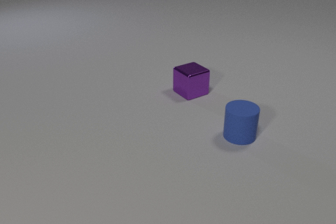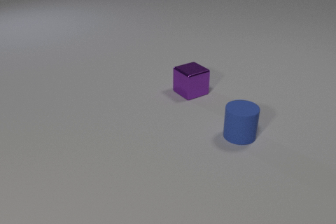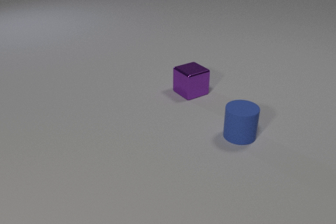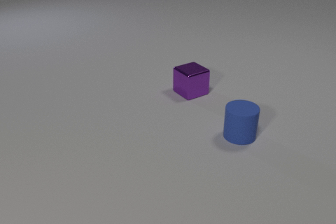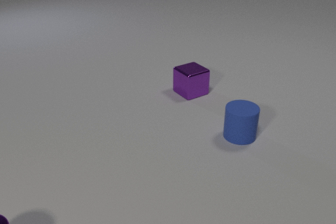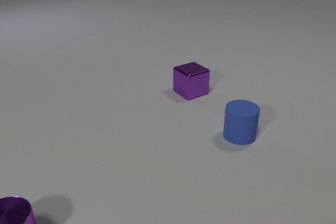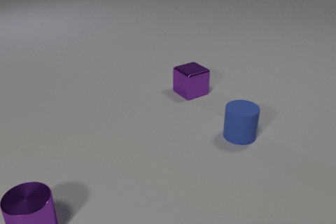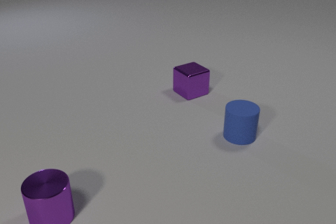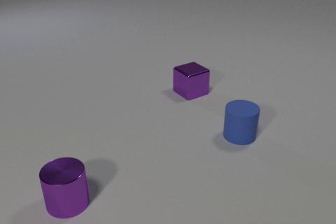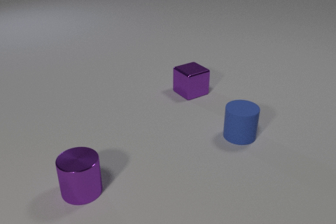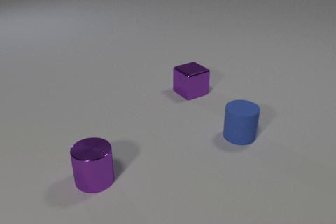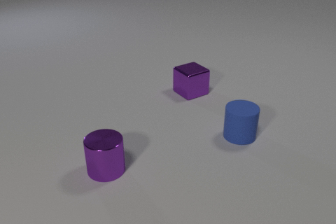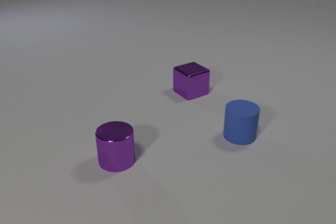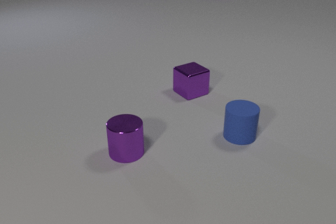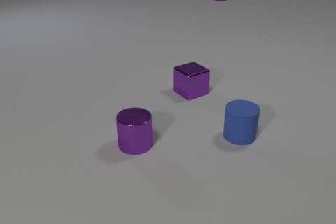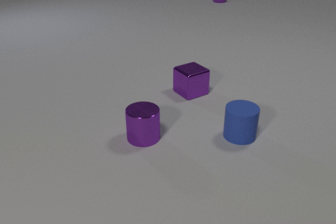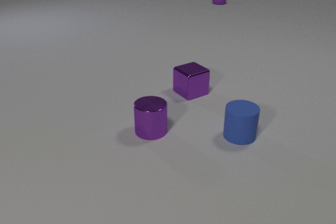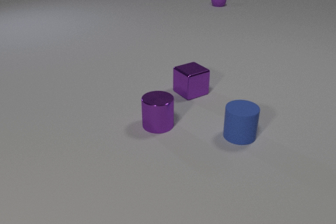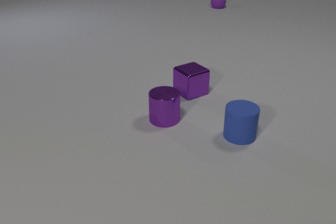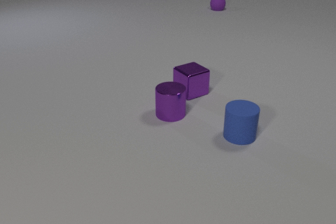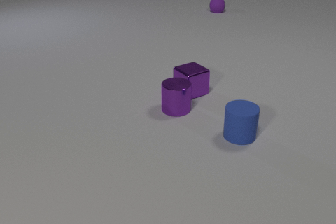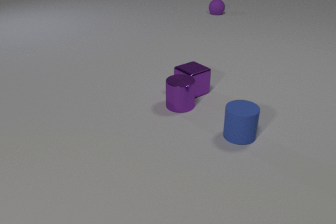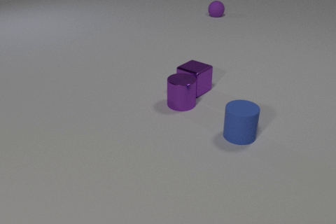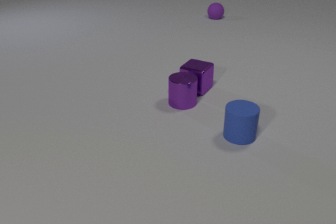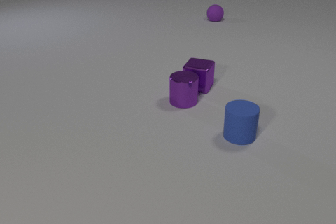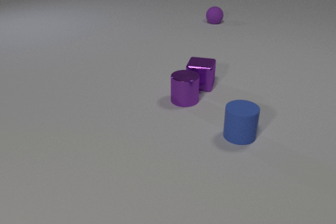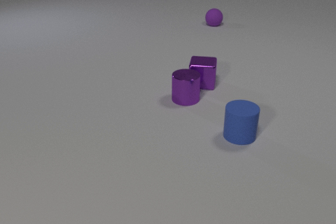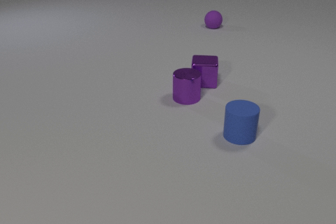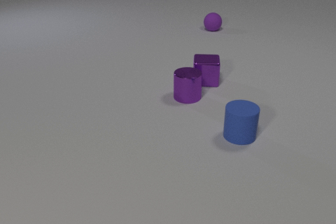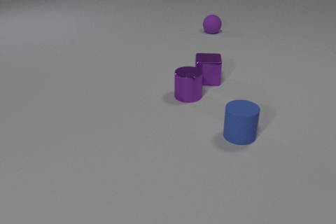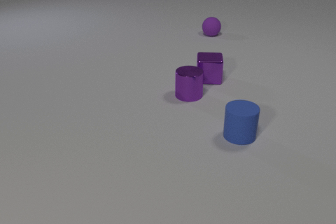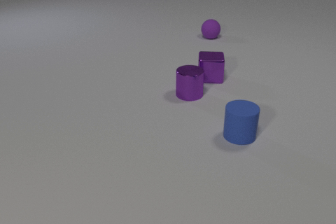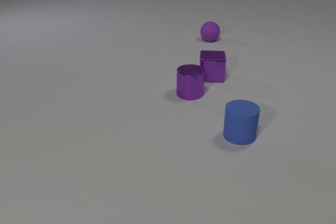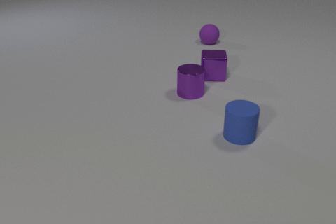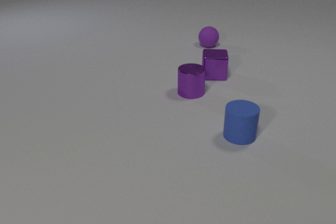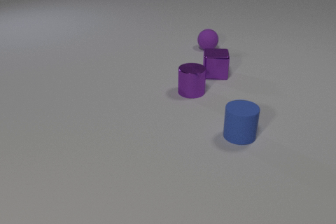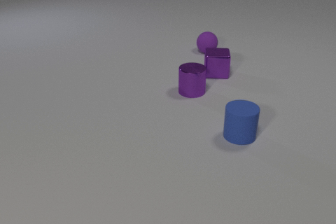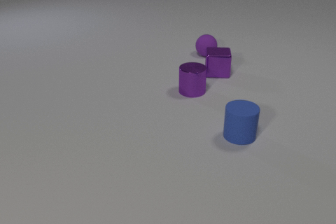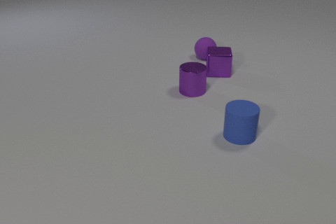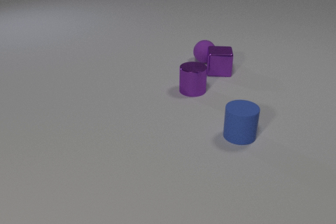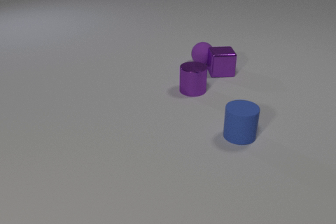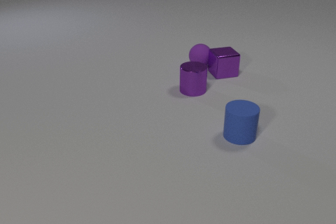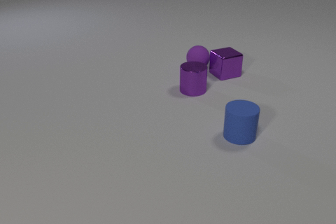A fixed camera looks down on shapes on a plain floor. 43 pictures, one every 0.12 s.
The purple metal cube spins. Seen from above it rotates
counterclockwise.
The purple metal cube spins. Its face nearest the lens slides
to the right.
0.00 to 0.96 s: The purple metal cylinder comes in at the bottom edge, slides to the right and away from the camera.
0.96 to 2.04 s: The purple metal cylinder slides away from the camera and to the right. The purple rubber sphere comes in at the top edge, rolls toward the camera.
2.04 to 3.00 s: The purple metal cylinder slides away from the camera and to the right. The purple metal cube slides away from the camera and to the right, spins so that its near face slides to the right, counterclockwise seen from above. The purple rubber sphere rolls toward the camera. The purple metal cylinder and the purple metal cube collide.
3.00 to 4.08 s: The purple metal cylinder slides away from the camera. The purple metal cube slides away from the camera and to the right. The purple rubber sphere rolls toward the camera.
4.08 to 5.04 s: The purple metal cylinder slides away from the camera. The purple metal cube slides to the right, spins counterclockwise seen from above by about 30 degrees, its near face sliding to the right. The purple rubber sphere rolls toward the camera. The purple metal cube and the purple rubber sphere collide.
What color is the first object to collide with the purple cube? purple.
How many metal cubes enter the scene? 0.
How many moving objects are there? 3.
